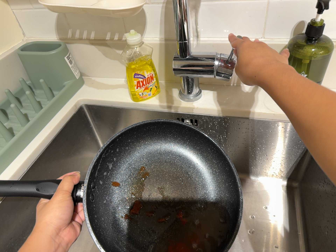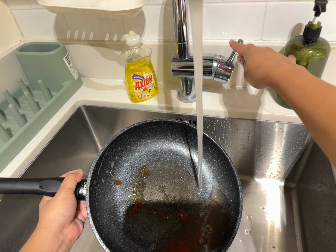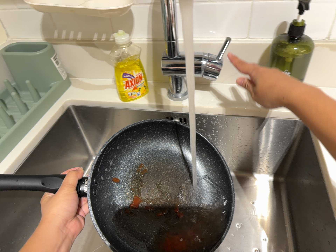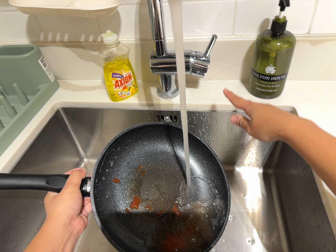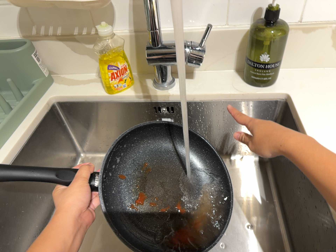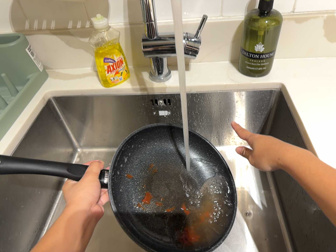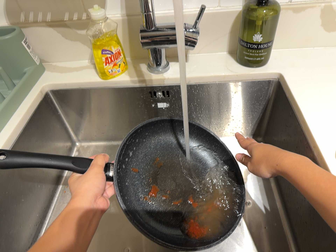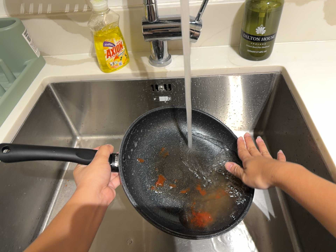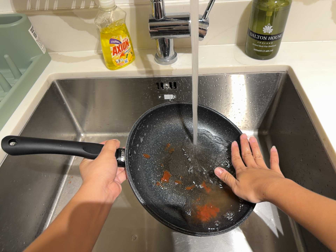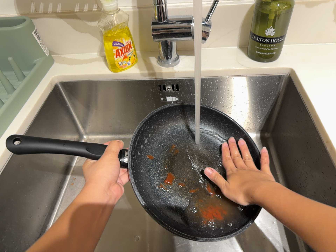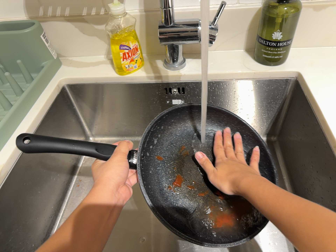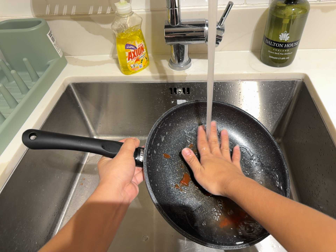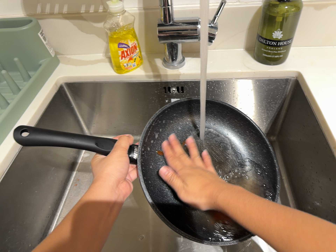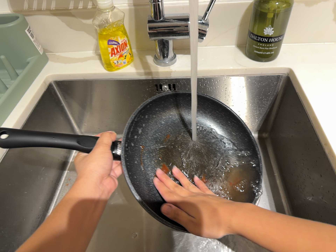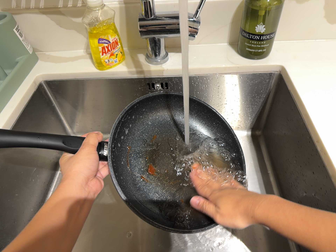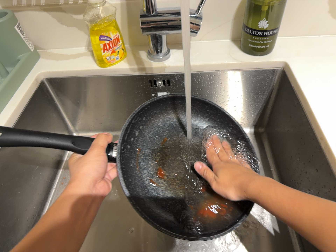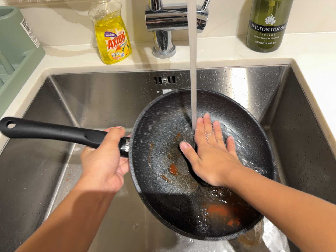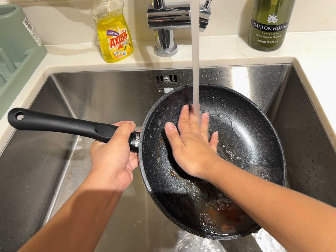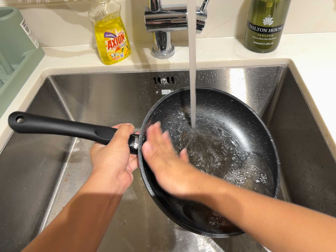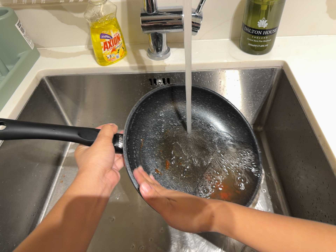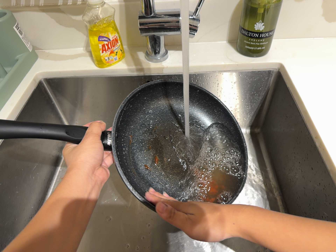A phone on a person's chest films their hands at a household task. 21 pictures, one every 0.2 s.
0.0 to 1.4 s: The camera pans to its right by about 10 degrees. It travels toward the bottom of its view and to its left, about 8 cm, so close, fixed things drift upward.
1.4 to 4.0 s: The camera shifts only a little, or ends up much as it began.
The film runs forward here.
